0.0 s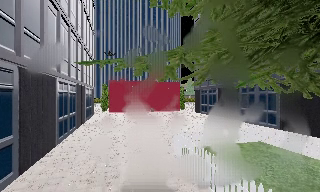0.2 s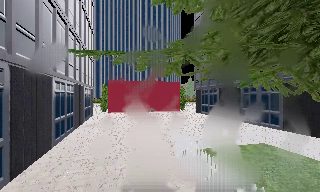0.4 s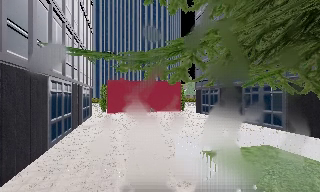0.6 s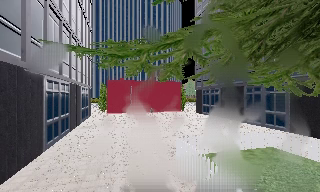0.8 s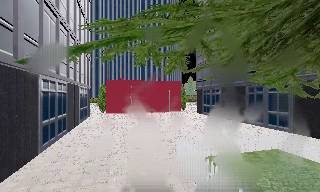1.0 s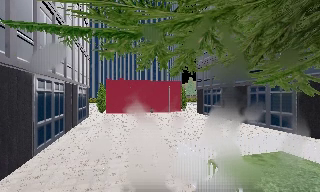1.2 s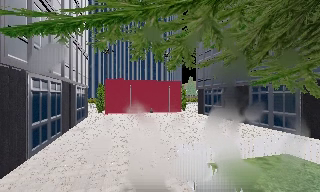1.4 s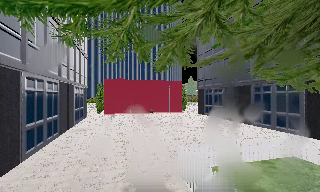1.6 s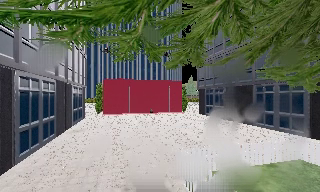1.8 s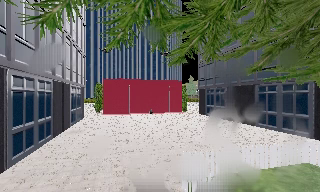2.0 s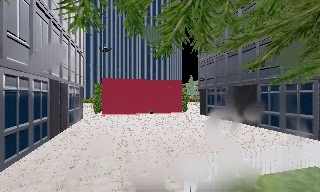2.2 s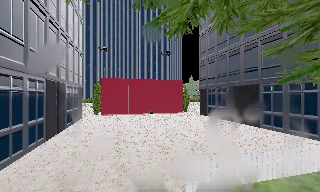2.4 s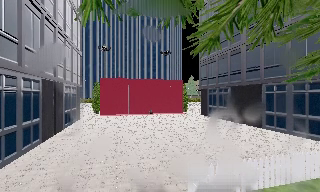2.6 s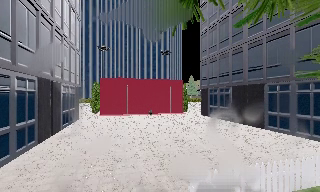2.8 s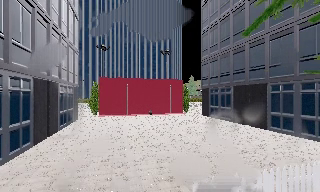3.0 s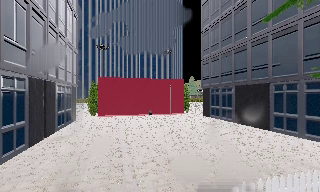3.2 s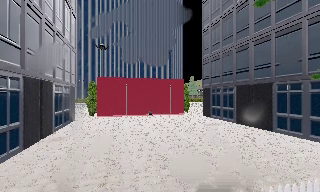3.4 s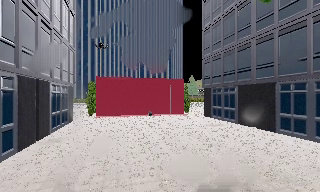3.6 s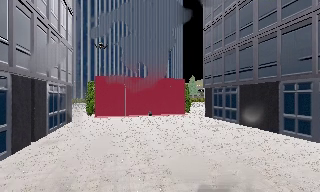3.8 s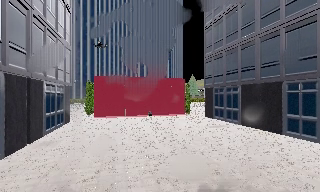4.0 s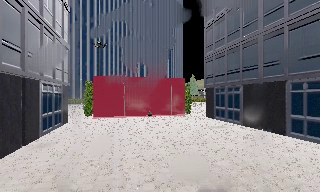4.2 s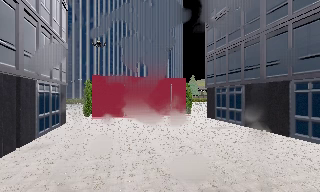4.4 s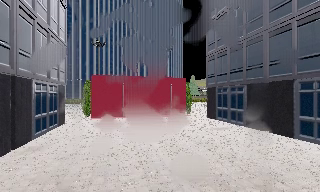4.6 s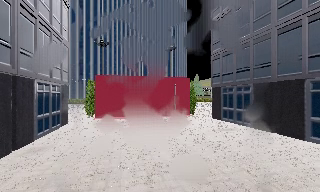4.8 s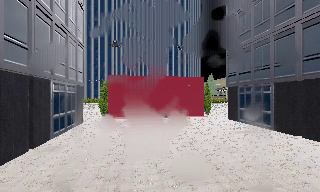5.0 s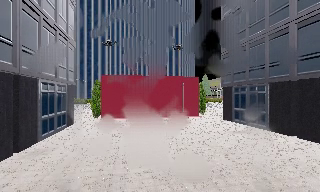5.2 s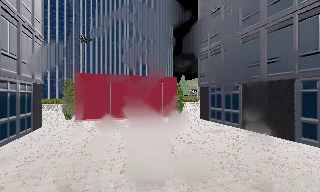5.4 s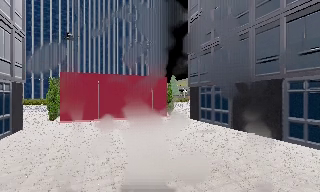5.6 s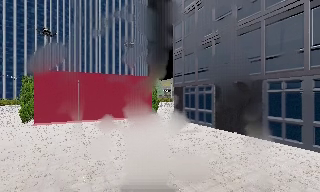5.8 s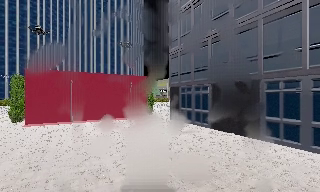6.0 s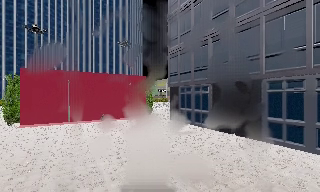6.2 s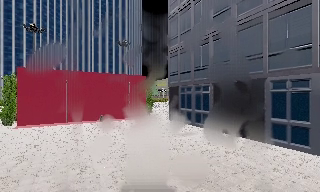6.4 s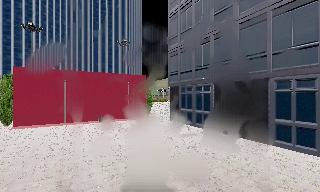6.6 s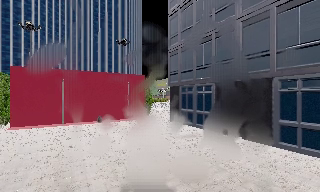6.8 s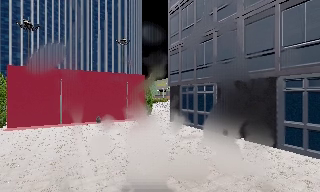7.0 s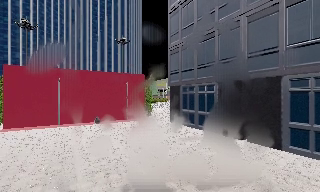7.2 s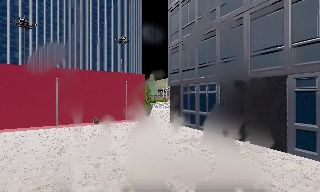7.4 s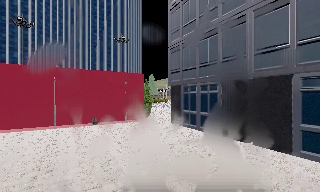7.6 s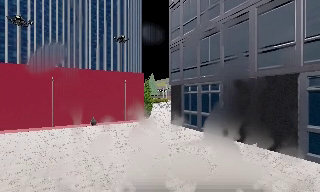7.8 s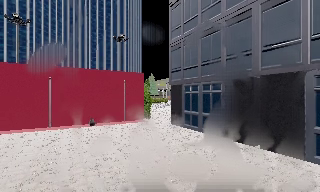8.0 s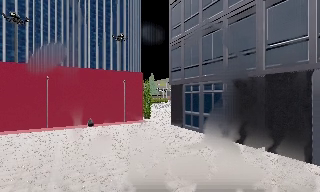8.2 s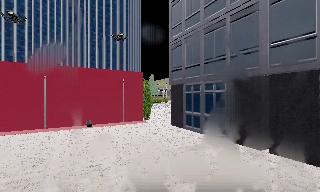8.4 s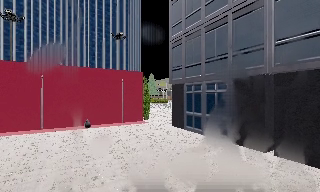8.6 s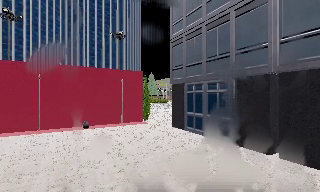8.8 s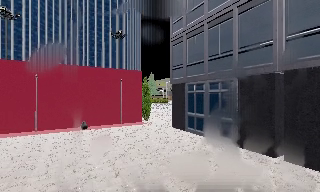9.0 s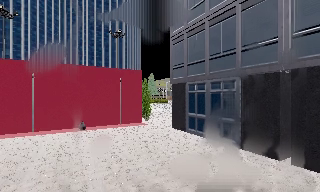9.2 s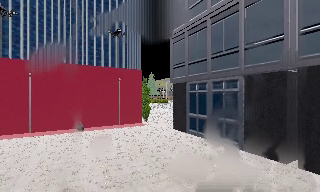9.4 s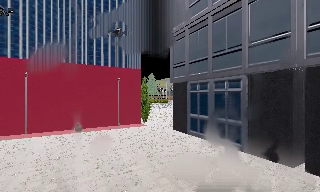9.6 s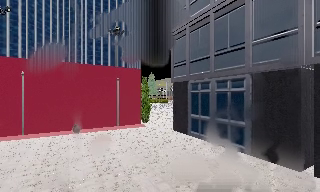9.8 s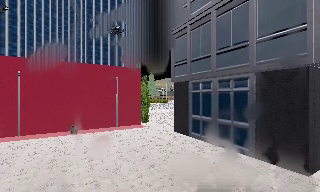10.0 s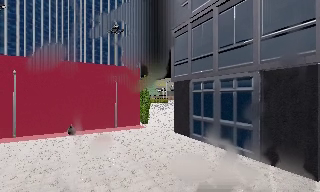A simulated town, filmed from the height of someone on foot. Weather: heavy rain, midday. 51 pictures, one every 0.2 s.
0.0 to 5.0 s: The camera travels forward, about 7 m, so what stands in front looms larger.
5.0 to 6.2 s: The camera swings to its right by about 20 degrees, and the scene slides to the left. It travels forward, about 1.5 m, so what stands in front looms larger.
6.2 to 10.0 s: The camera travels forward, about 5 m, so what stands in front looms larger.
The film runs forward here.
